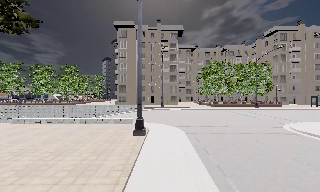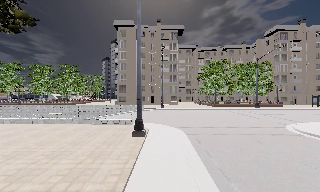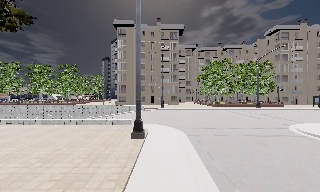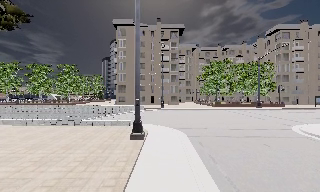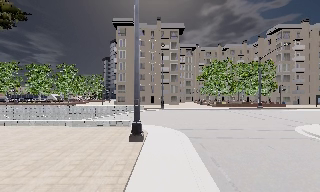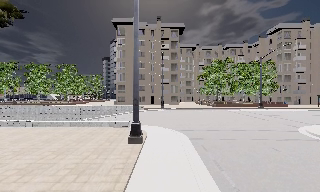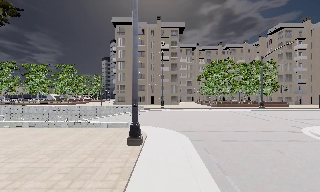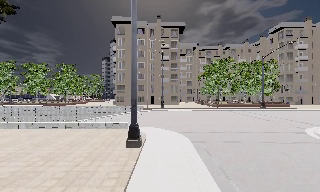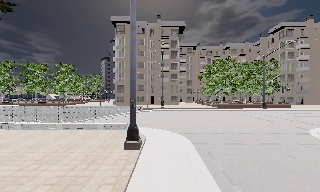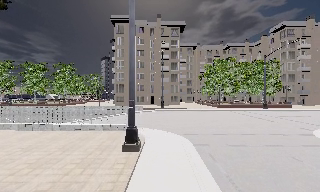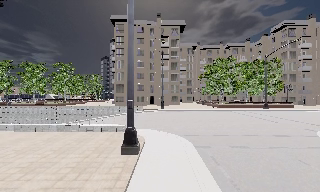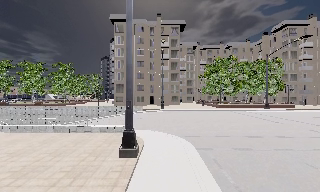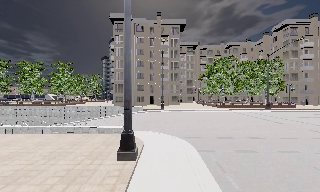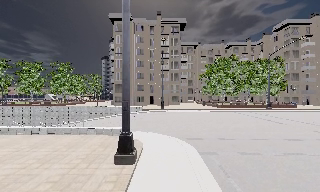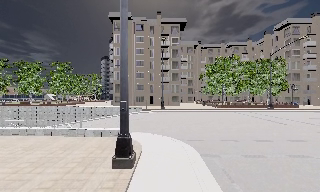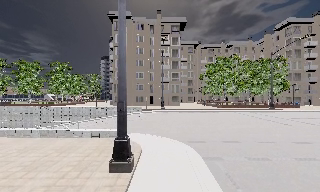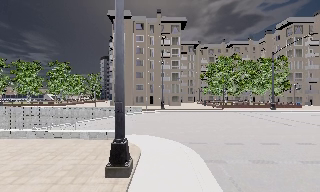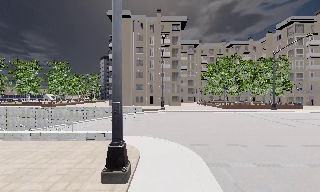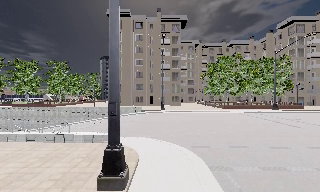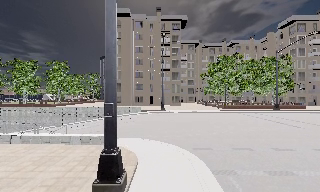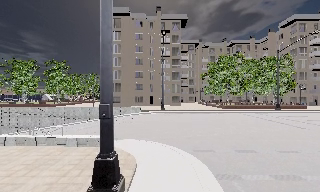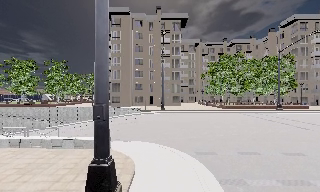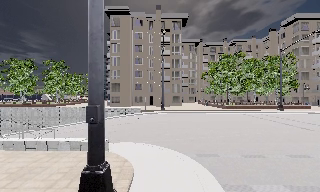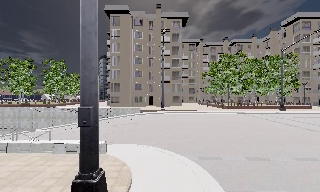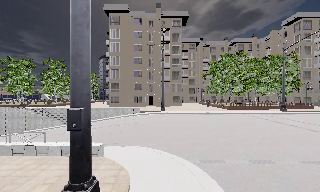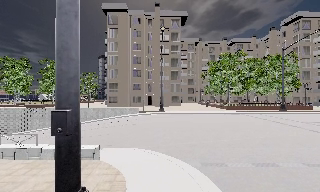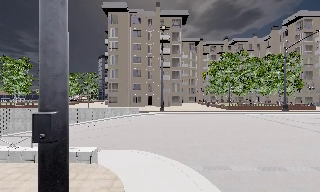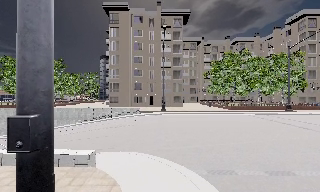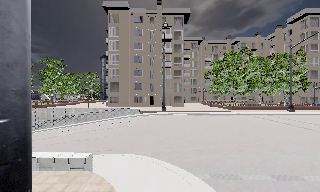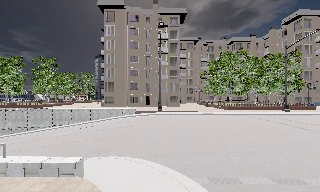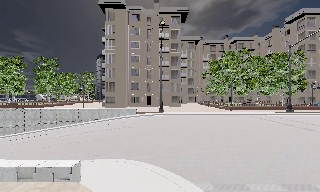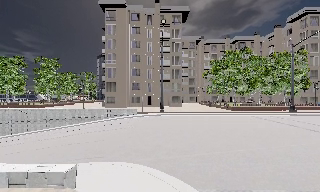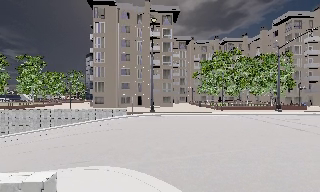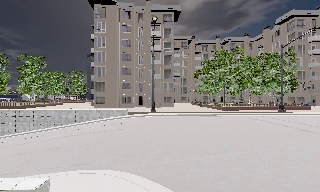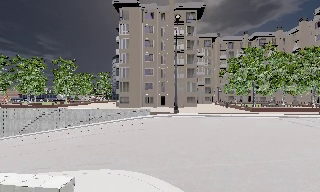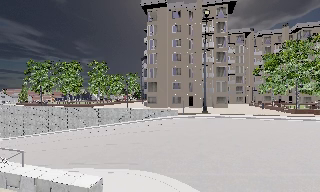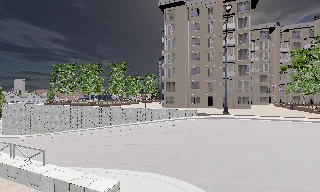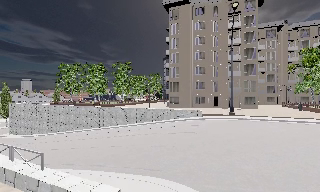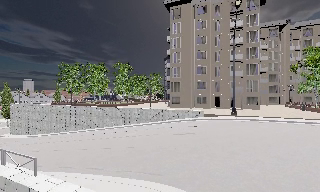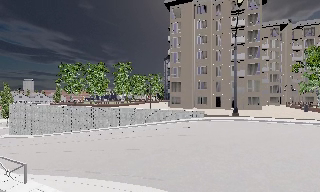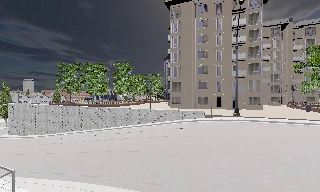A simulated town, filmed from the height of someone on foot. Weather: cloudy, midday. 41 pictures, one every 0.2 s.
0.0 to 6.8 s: The camera travels forward, about 11 m, so what stands in front looms larger.
6.8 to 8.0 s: The scene slides to the right, as the camera pans about 20 degrees to its left. It travels forward, about 2 m, so what stands in front looms larger.
The film runs forward here.
